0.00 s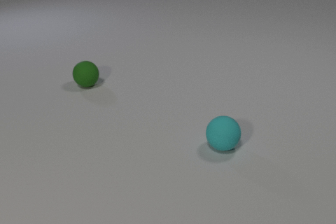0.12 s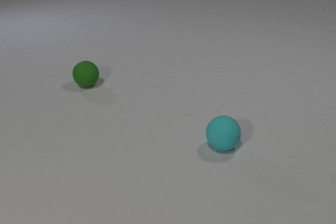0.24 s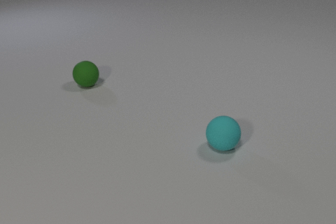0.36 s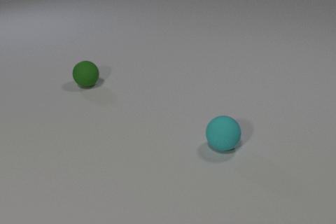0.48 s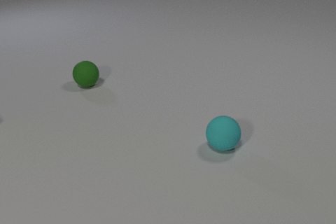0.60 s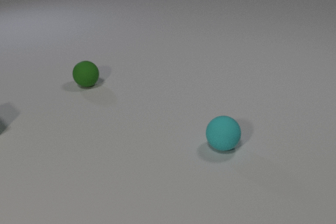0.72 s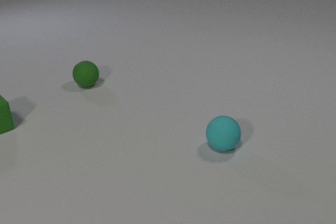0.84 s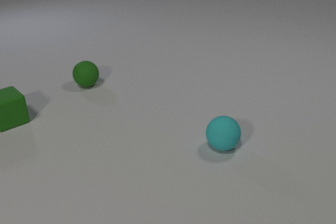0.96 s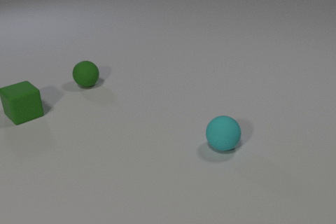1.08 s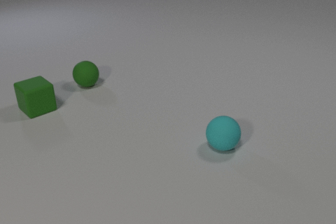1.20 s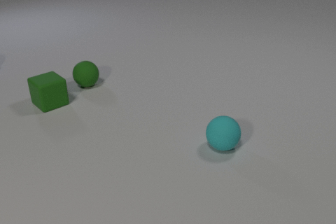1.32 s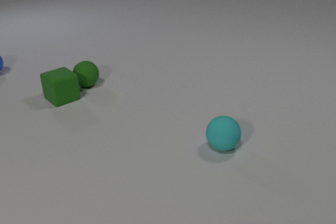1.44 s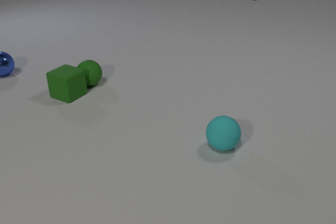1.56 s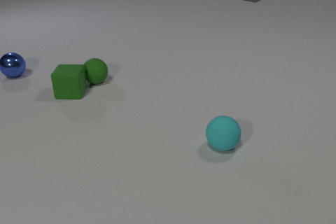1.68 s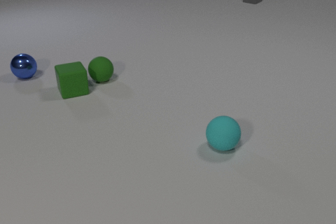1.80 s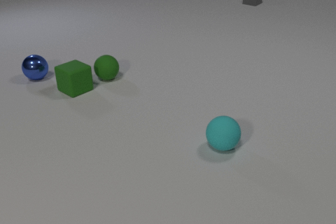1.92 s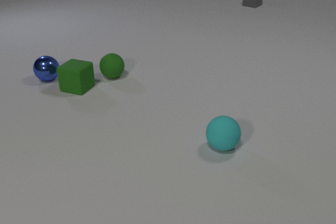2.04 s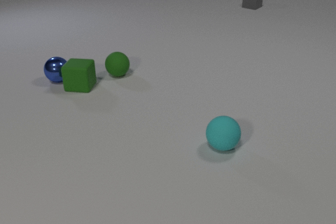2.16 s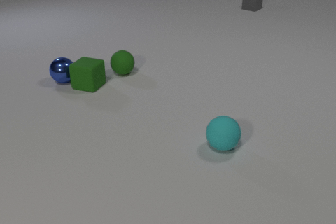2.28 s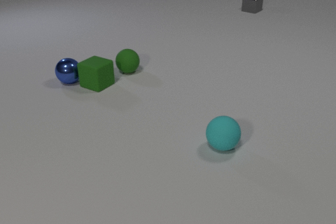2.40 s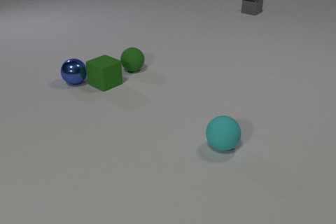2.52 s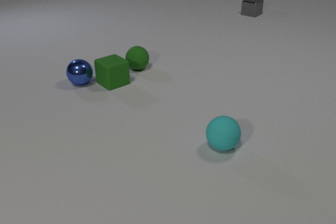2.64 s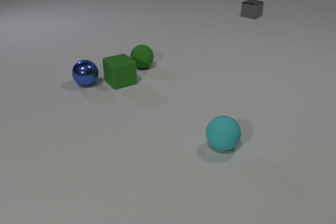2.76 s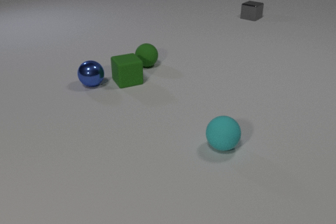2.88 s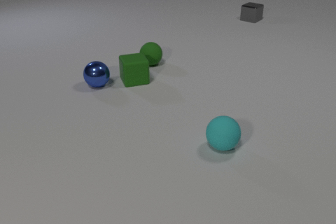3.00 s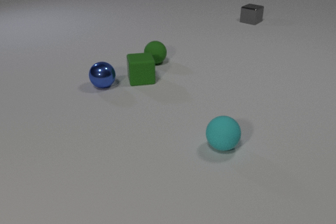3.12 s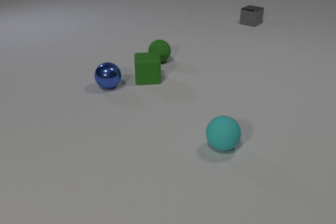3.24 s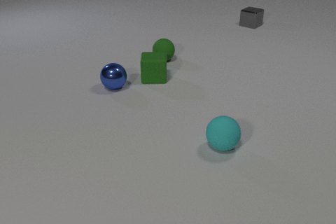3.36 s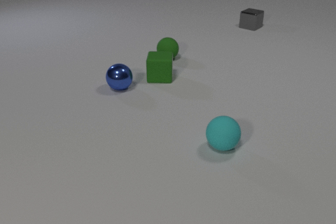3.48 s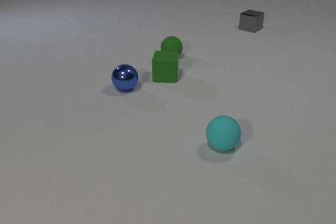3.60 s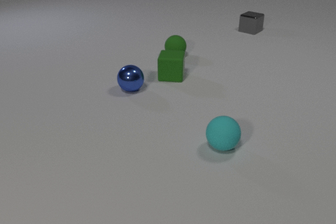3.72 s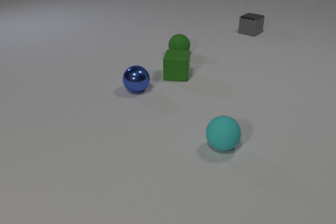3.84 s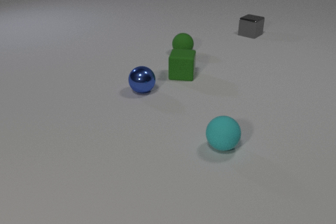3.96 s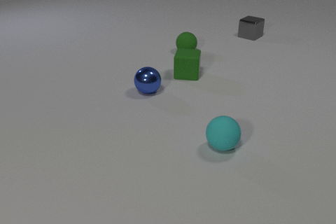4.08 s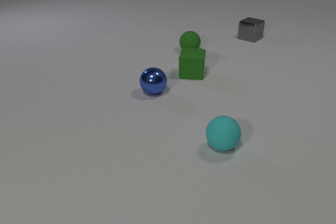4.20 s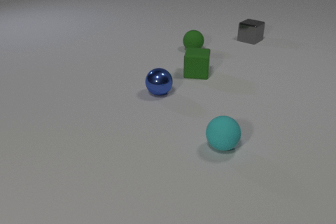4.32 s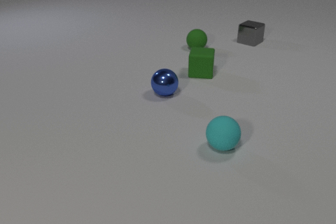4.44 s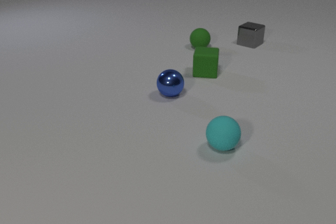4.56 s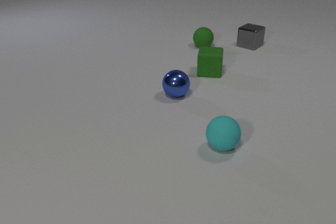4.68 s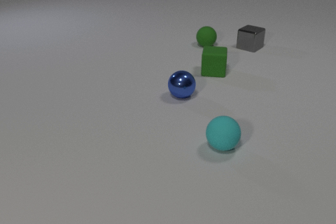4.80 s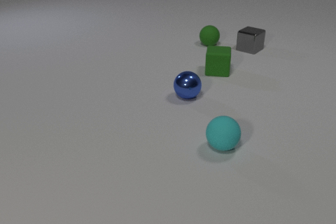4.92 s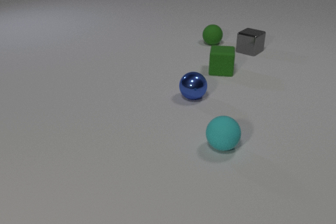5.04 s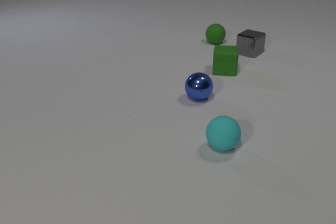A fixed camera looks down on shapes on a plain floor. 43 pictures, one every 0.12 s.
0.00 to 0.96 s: The green rubber cube comes in at the left edge, slides to the right and away from the camera.
0.96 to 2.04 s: The green rubber cube slides to the right and away from the camera, spins counterclockwise seen from above by about 135 degrees, its near face sliding to the right. The green rubber sphere rolls to the right and away from the camera. The blue metal sphere comes in at the left edge, rolls to the right and toward the camera. The gray metal cube comes in at the top edge, slides toward the camera. The green rubber cube and the green rubber sphere collide. The green rubber cube and the blue metal sphere collide.
2.04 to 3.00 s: The green rubber cube slides to the right, spins clockwise seen from above by about 75 degrees, its near face sliding to the left. The green rubber sphere rolls to the right and away from the camera. The blue metal sphere rolls to the right and toward the camera. The gray metal cube slides toward the camera.
3.00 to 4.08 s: The green rubber cube slides to the right, spins so that its near face slides to the left, clockwise seen from above. The green rubber sphere rolls to the right and away from the camera. The blue metal sphere rolls to the right. The gray metal cube slides toward the camera.
4.08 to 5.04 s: The green rubber cube slides to the right. The green rubber sphere rolls away from the camera and to the right. The blue metal sphere rolls to the right. The gray metal cube slides toward the camera.
Are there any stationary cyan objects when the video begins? yes.
How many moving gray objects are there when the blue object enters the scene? 1.
What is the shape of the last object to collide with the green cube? sphere.
